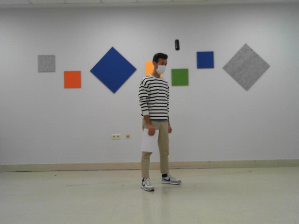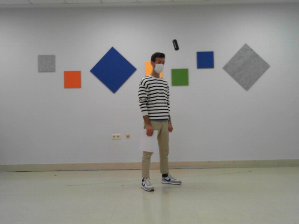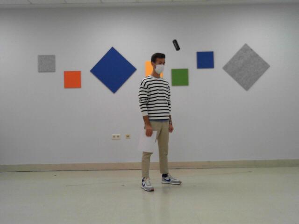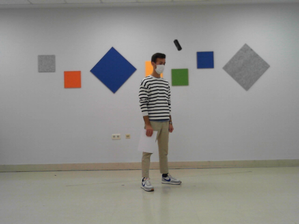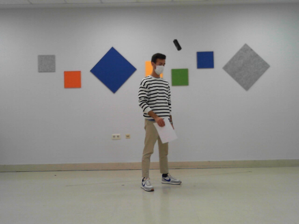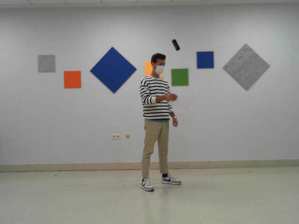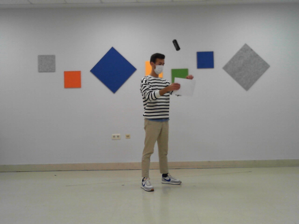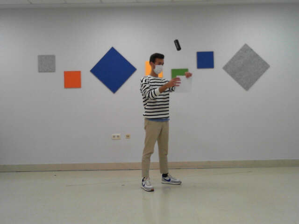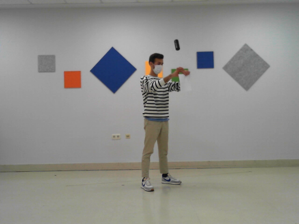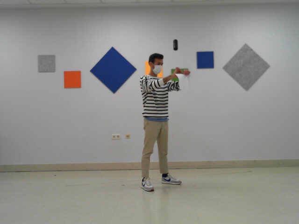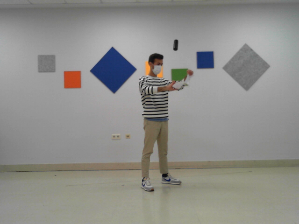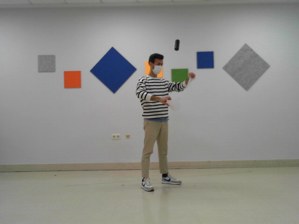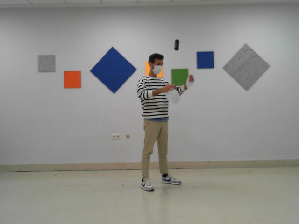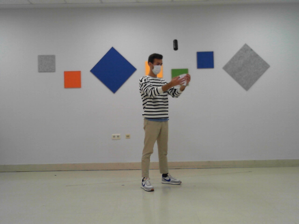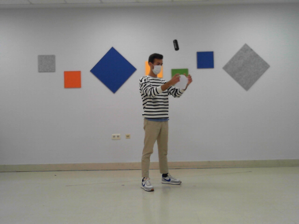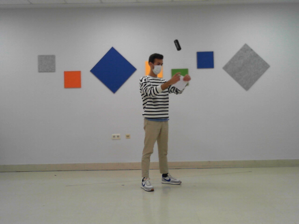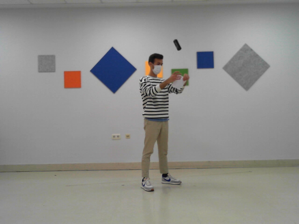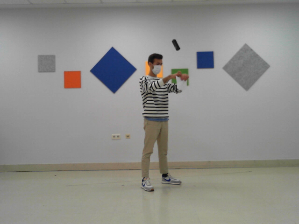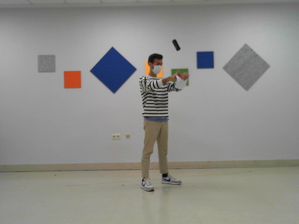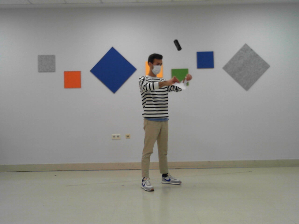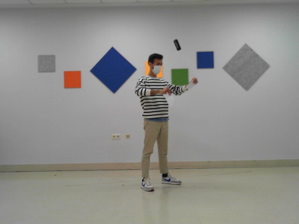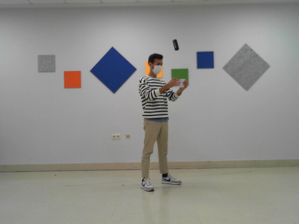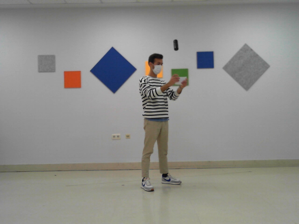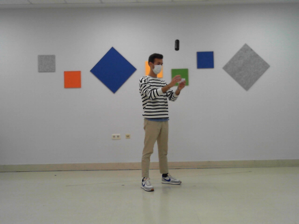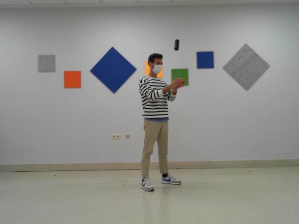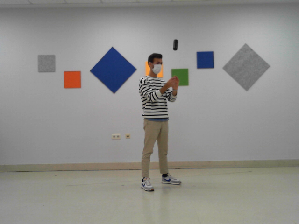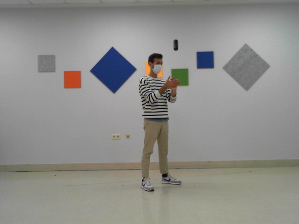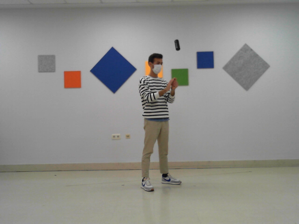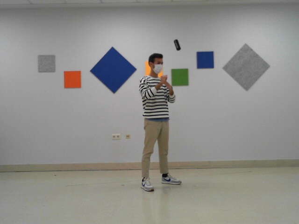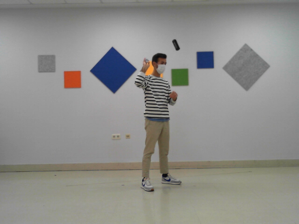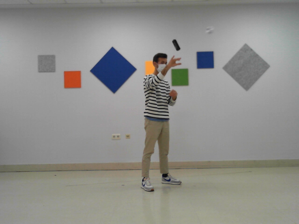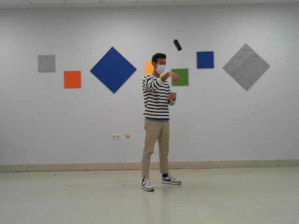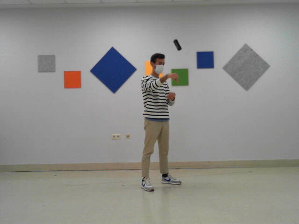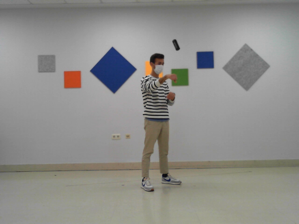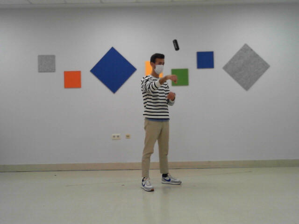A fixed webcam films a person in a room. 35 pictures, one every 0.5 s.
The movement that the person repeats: Tear a paper in 4 pieces, make a ball and throw it.
